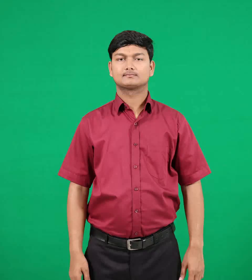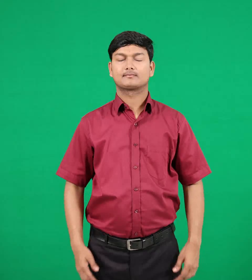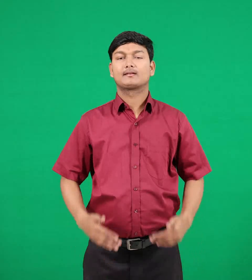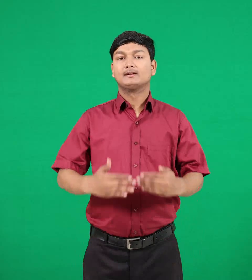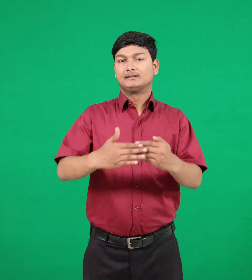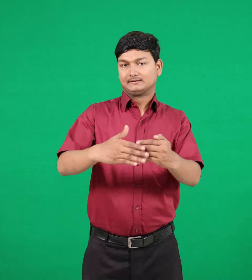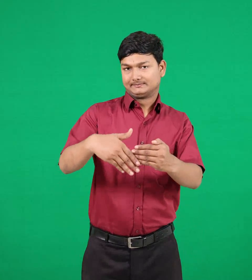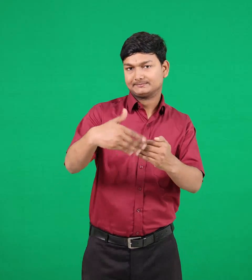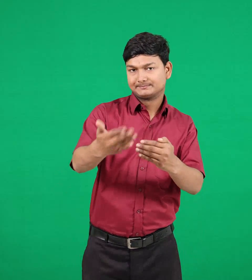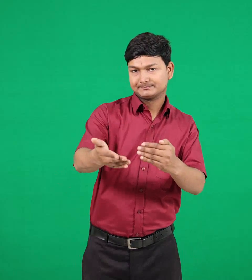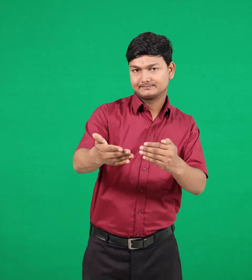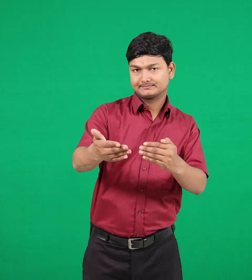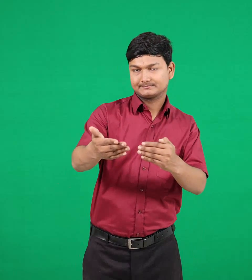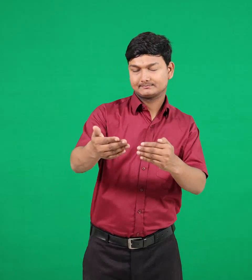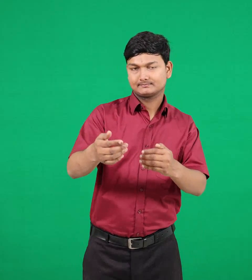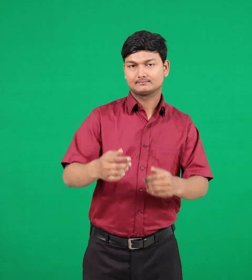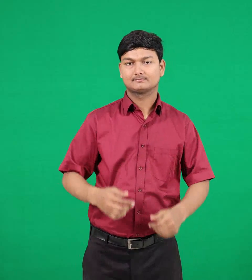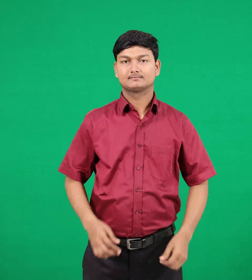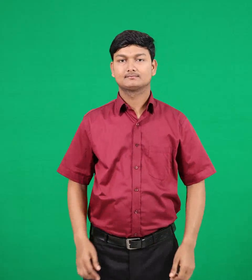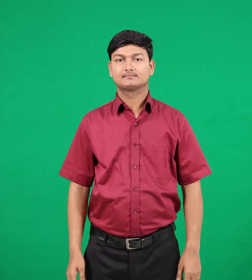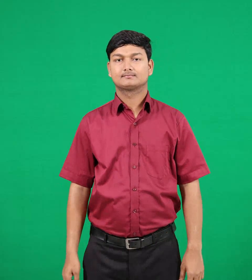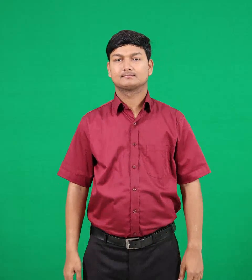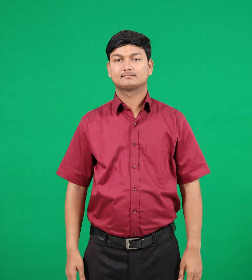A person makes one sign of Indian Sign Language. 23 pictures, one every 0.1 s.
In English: next
